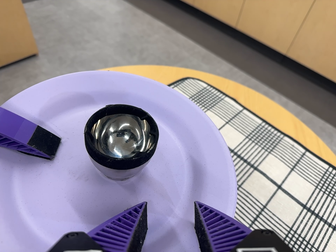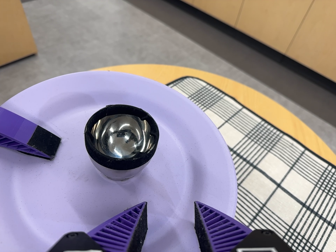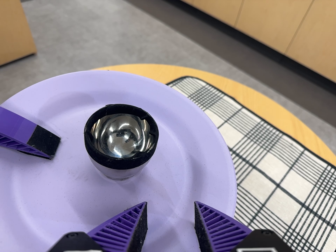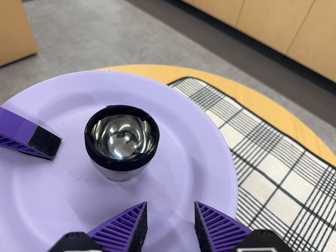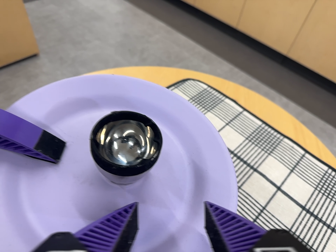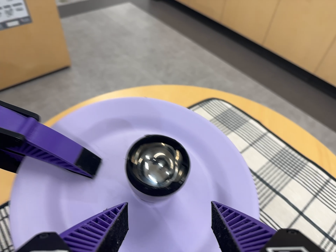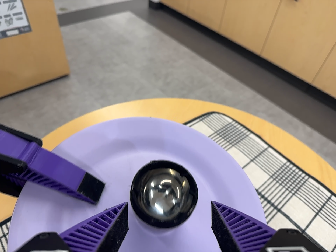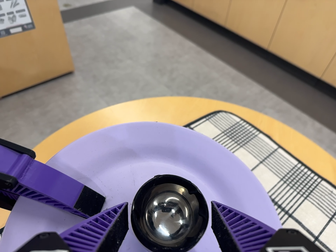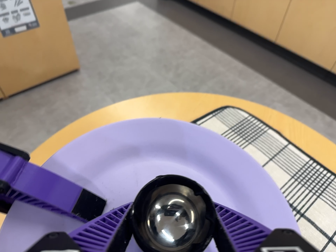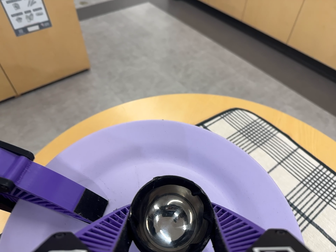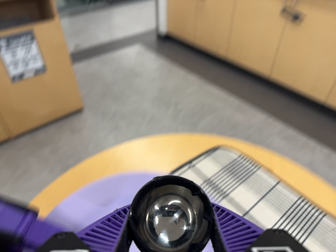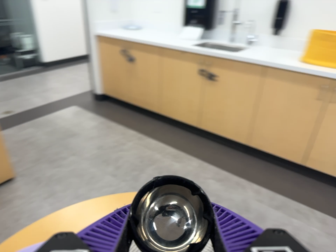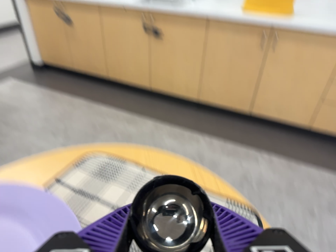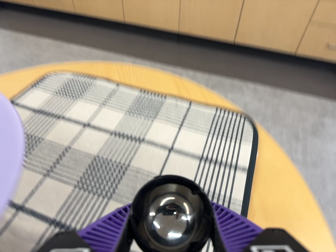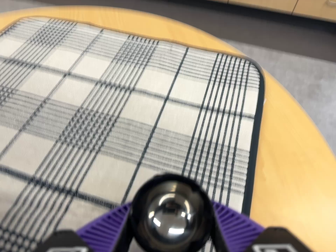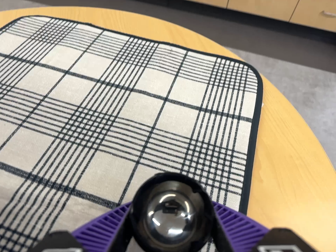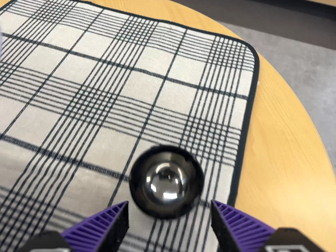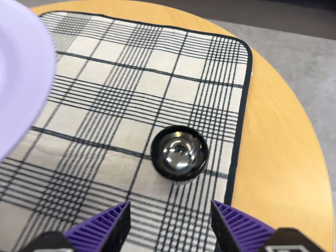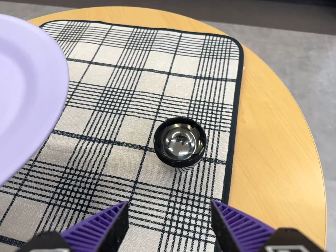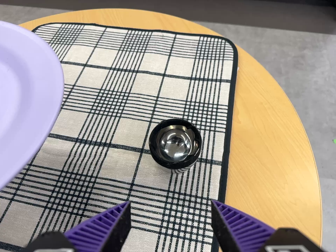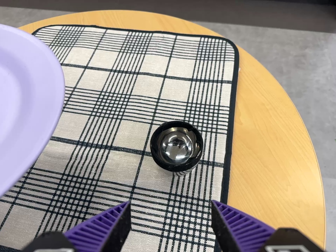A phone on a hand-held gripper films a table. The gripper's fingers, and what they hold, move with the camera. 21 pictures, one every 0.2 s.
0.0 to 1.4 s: The camera travels toward the top of its view, about 5 cm, so close, fixed things drift downward.
1.4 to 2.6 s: The scene slides to the left, as the camera pans about 25 degrees to its right. It travels to its right and toward the bottom of its view, about 18 cm, so close, fixed things drift to the left. It rolls about its line of sight by about 20 degrees, and the scene rotates counterclockwise.
2.6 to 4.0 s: The camera travels toward the bottom of its view and backward, about 10 cm, so close, fixed things drift upward. Its aim tips toward the bottom of its view by about 10 degrees, and the scene shifts upward. It rolls about its line of sight by about 10 degrees, and the scene rotates counterclockwise.
The film runs forward here.
